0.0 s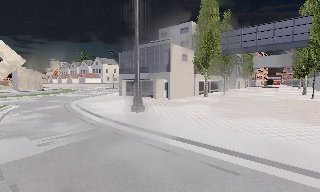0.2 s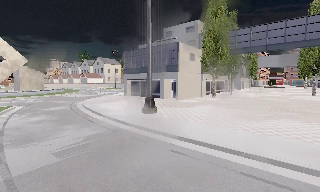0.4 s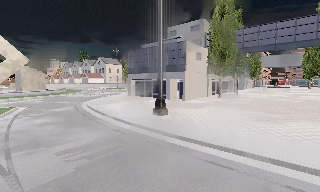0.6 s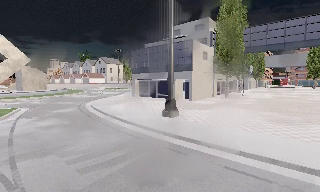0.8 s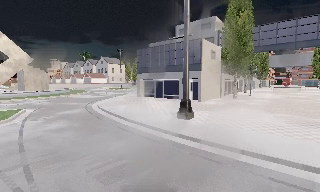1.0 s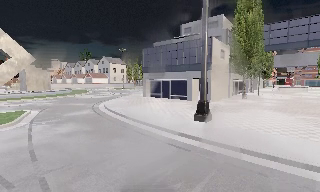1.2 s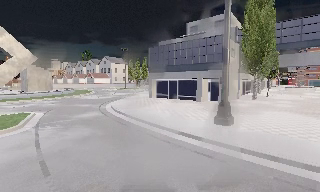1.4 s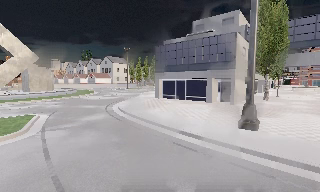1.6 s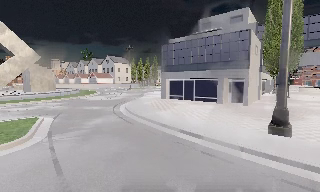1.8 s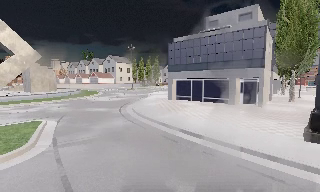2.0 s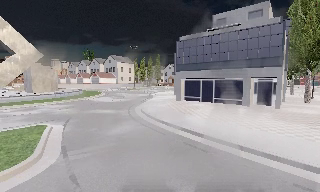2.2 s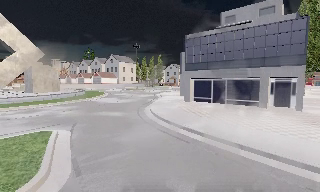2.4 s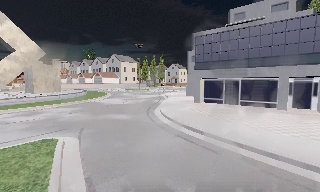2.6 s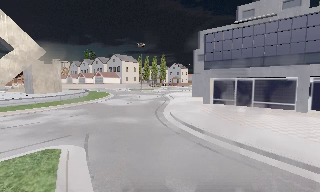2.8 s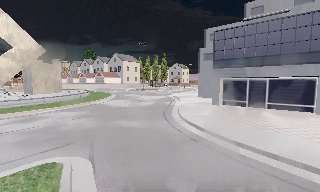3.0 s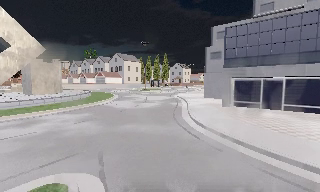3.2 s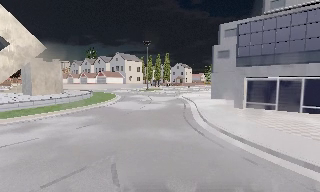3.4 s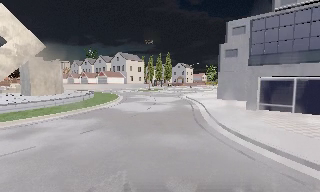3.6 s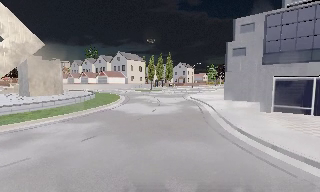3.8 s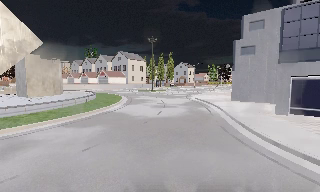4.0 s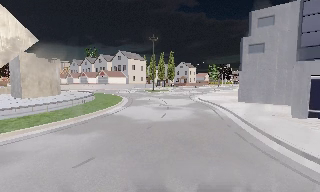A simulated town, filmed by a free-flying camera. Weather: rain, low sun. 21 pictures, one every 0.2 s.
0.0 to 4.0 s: The camera travels forward and to its left, about 20 m, so what stands in front looms larger.
The film runs forward here.
